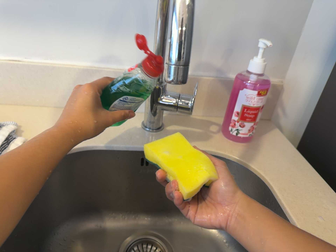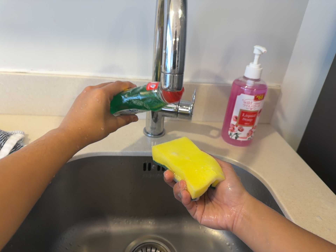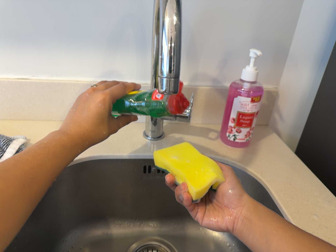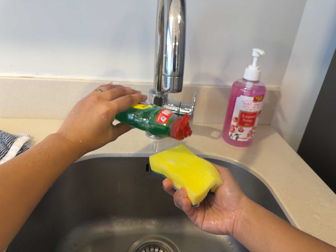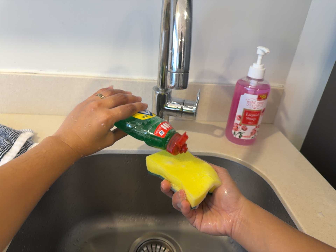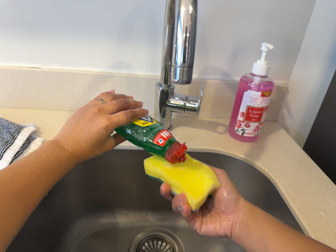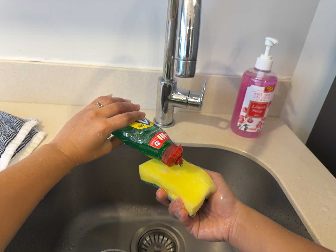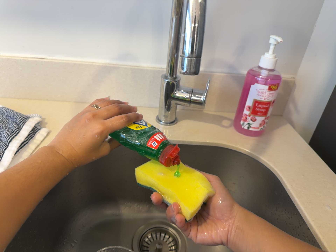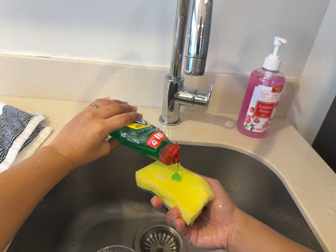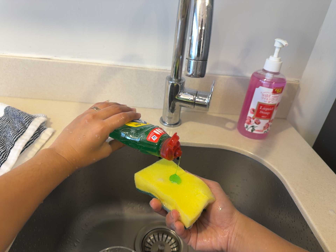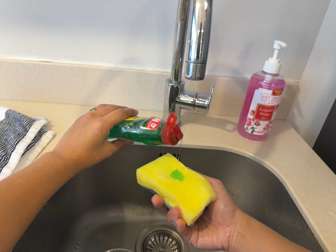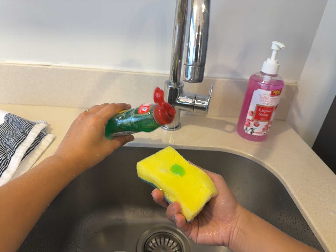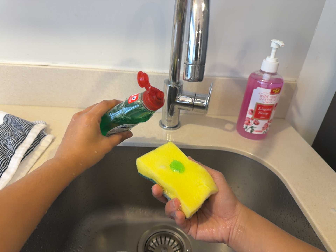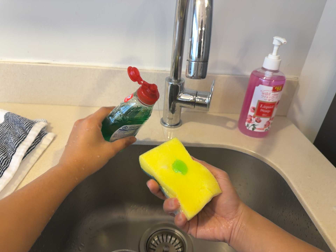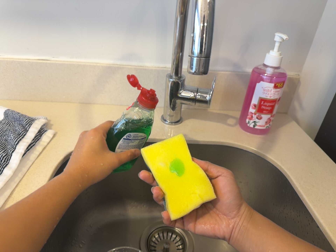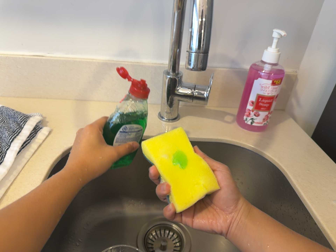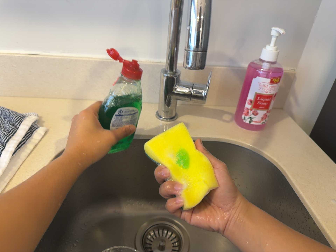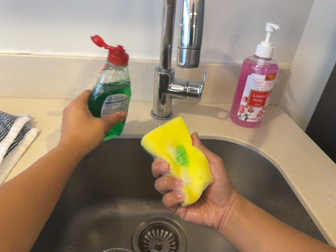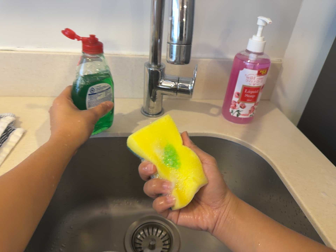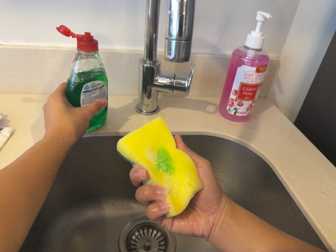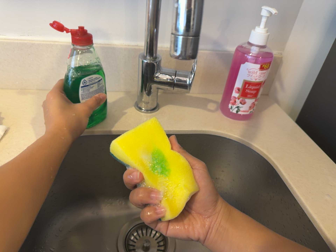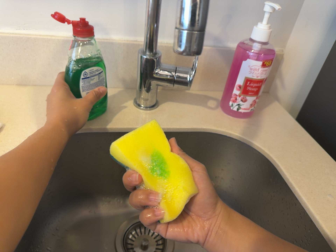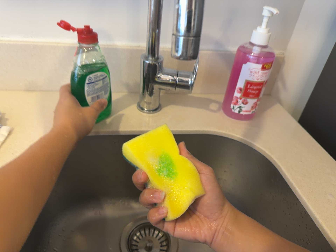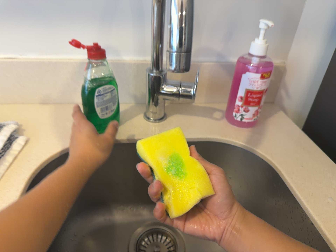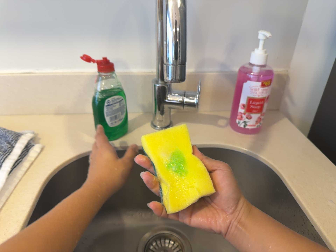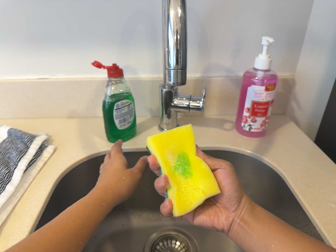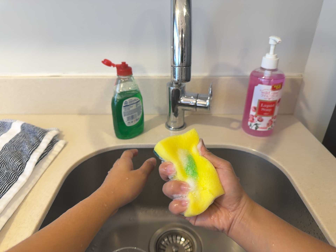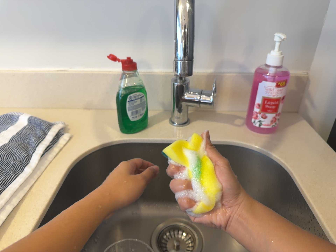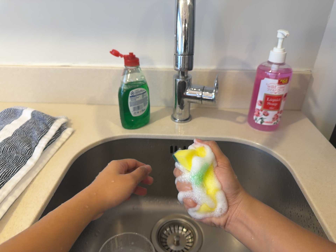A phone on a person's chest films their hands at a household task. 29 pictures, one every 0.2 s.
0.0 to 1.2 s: The camera shifts only a little, or ends up much as it began.
1.2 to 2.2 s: The camera keeps its place and its aim.
2.2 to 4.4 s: The camera travels forward, about 6 cm, so what stands in front looms larger.
4.4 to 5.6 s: The camera pans to its left by about 15 degrees. It travels backward and to its right, about 10 cm, so what stands in front gets smaller.
The film runs forward here.
